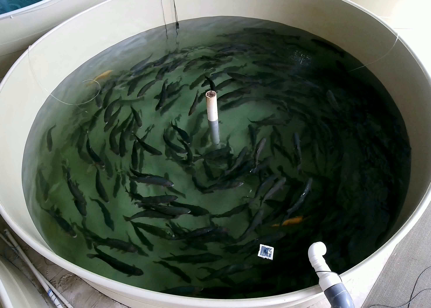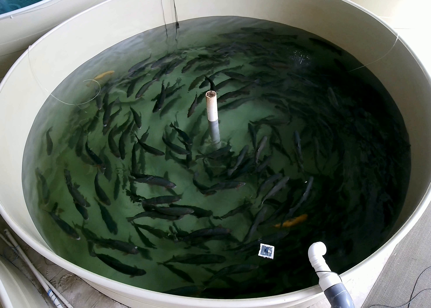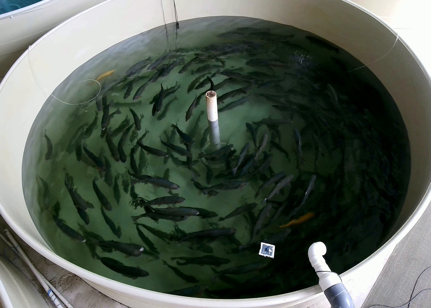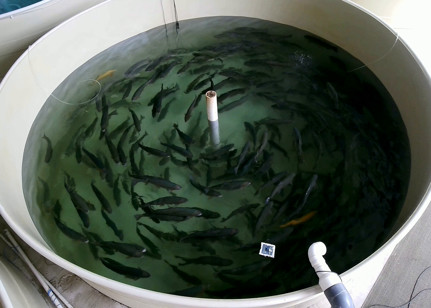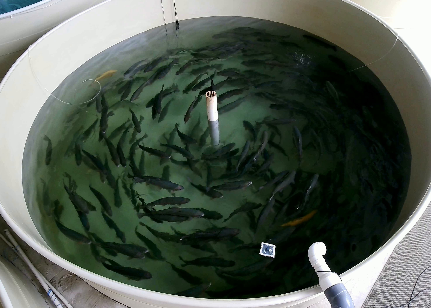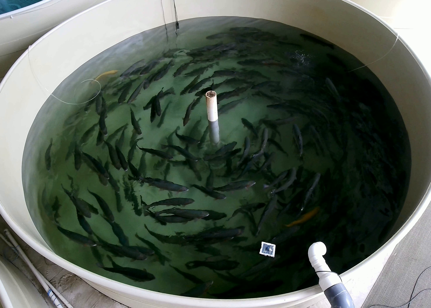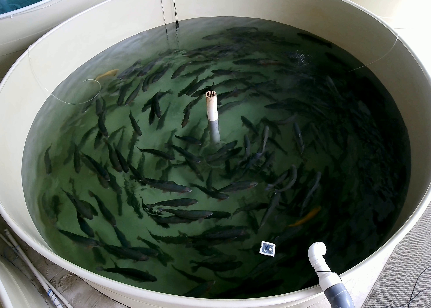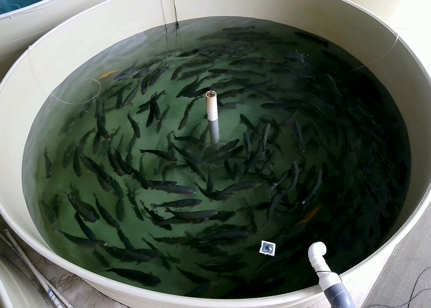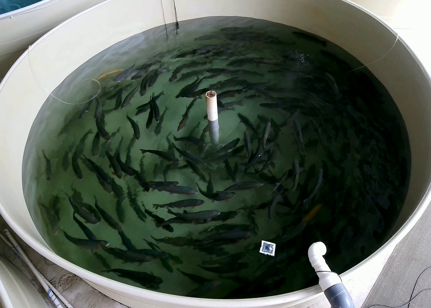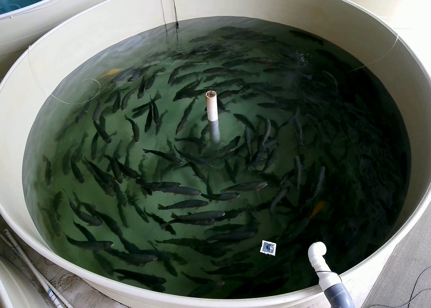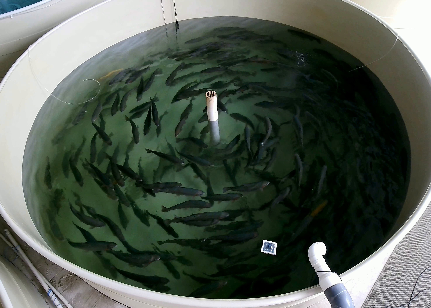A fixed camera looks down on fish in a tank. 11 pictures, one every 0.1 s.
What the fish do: Normal cruising.
